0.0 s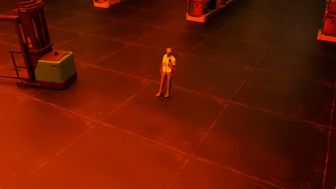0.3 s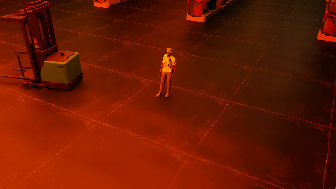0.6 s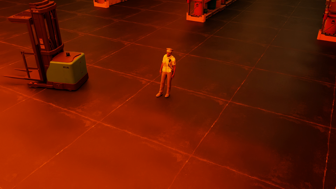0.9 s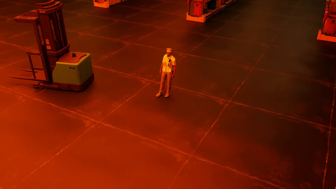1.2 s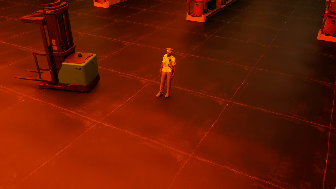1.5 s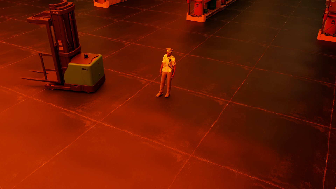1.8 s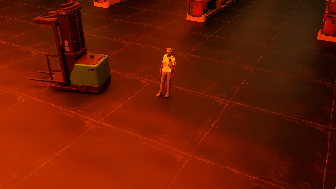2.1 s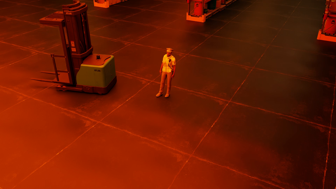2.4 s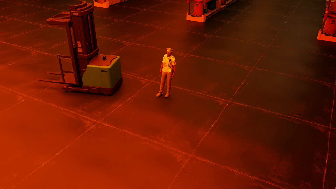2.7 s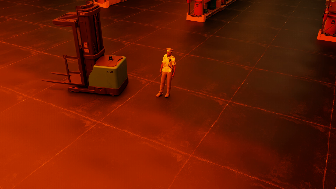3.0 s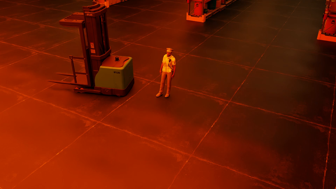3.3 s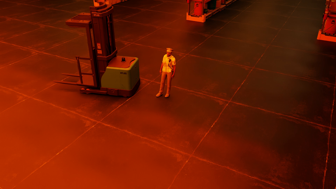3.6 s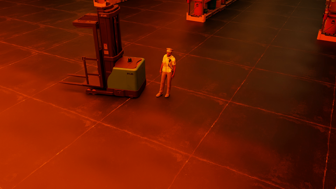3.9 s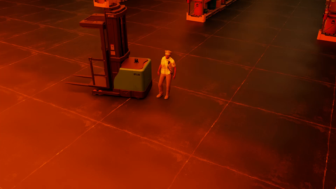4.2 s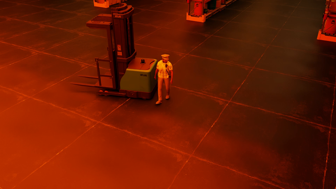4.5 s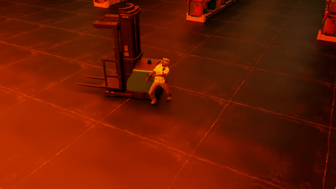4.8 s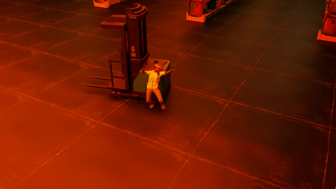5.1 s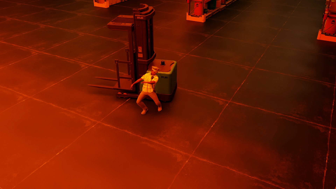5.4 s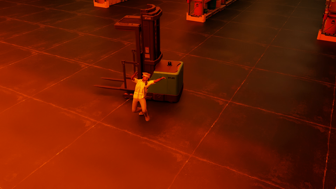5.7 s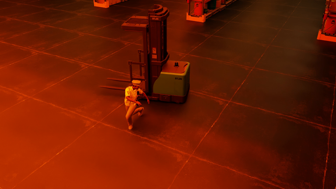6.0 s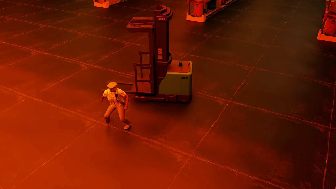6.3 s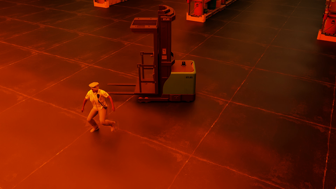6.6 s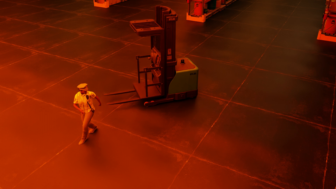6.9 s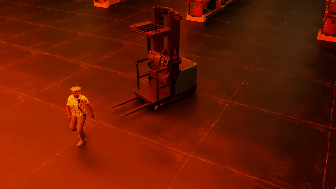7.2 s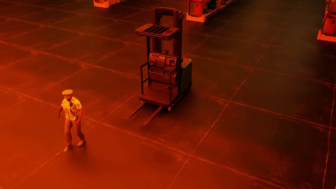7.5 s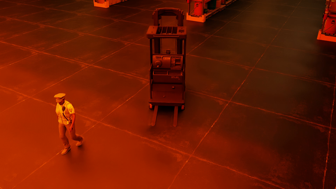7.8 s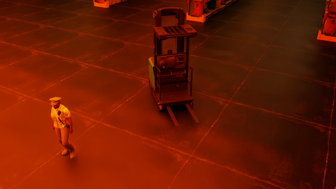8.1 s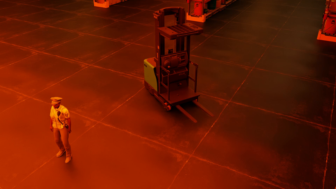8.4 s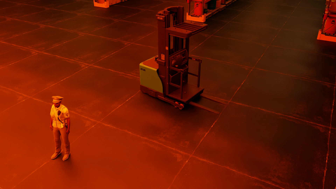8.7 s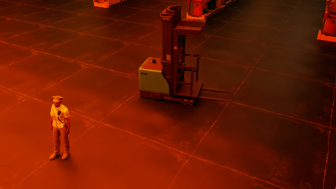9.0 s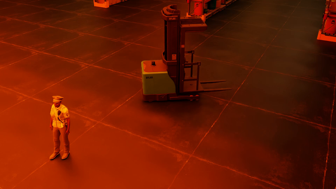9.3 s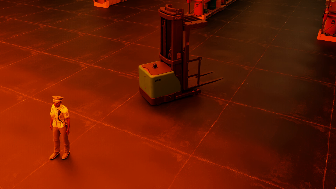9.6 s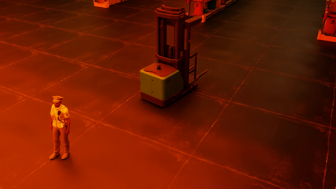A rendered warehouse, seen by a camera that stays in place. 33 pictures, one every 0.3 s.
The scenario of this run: Near miss between a forklift and a person.
